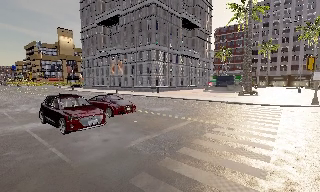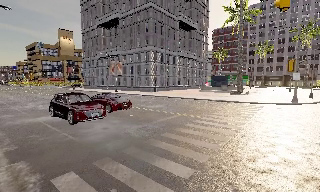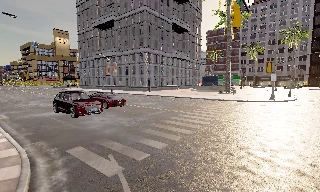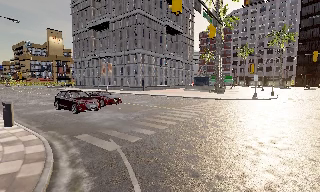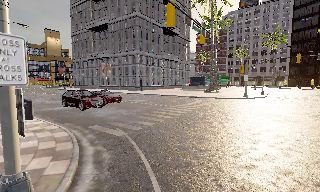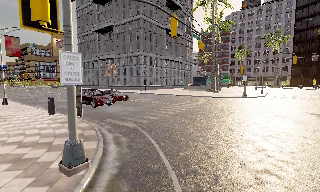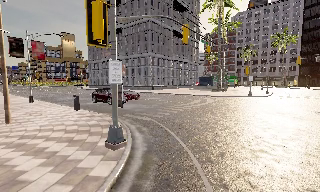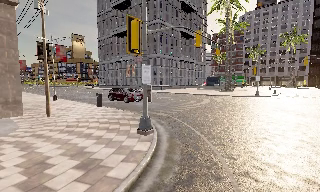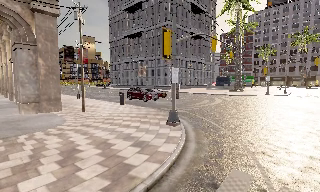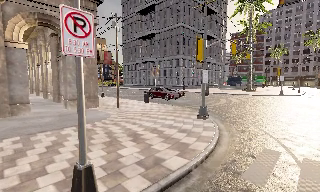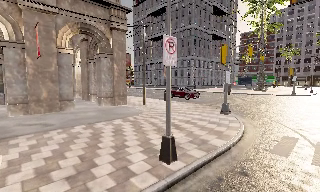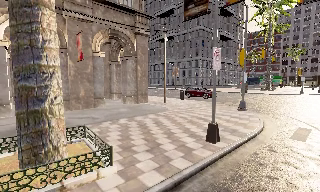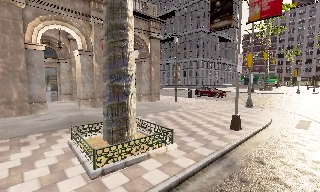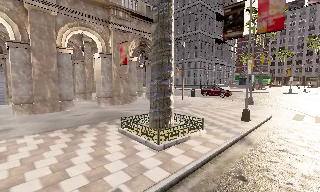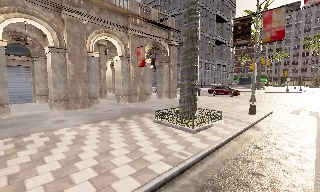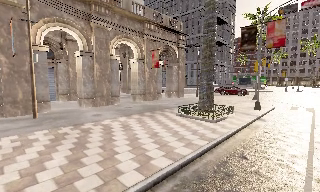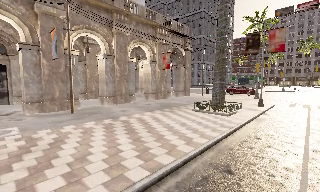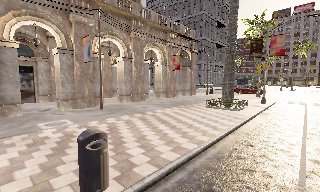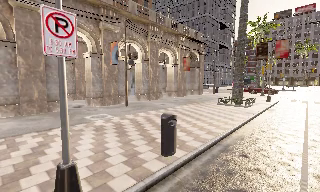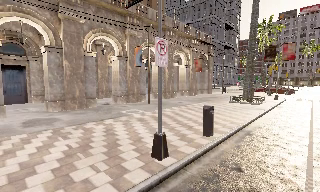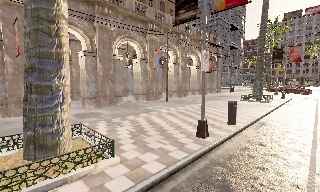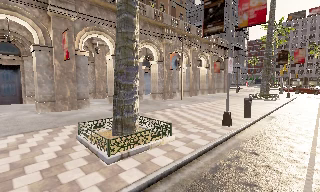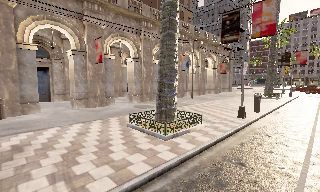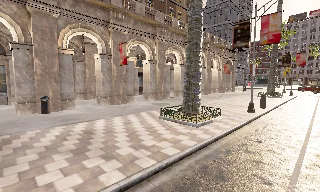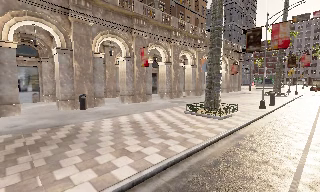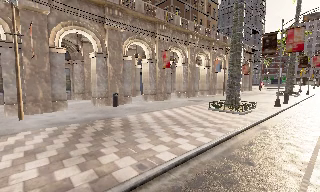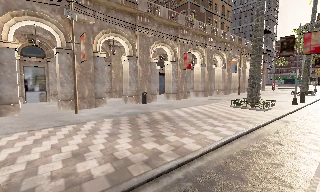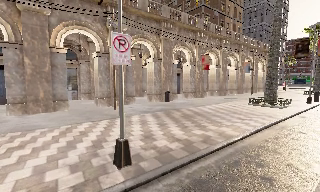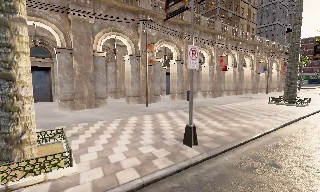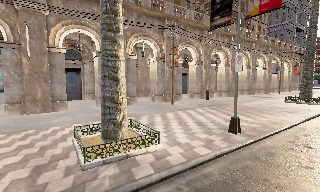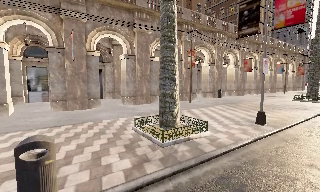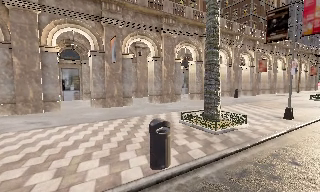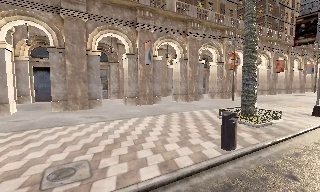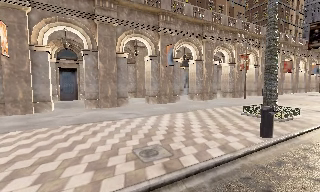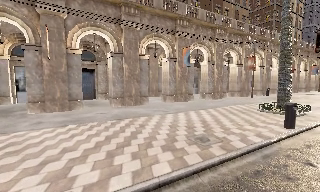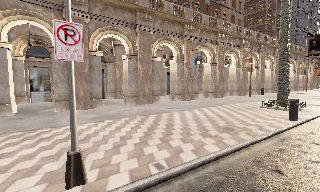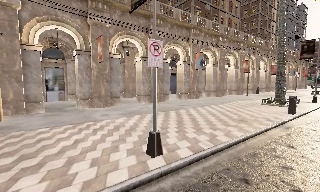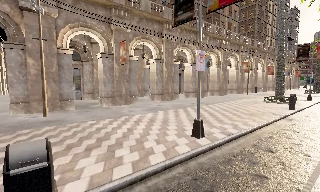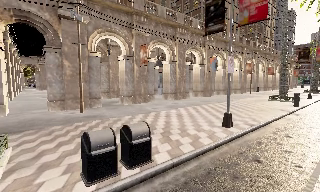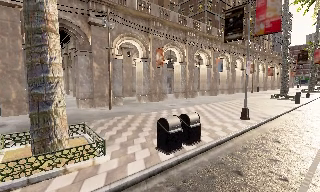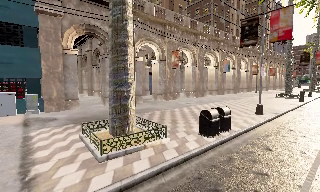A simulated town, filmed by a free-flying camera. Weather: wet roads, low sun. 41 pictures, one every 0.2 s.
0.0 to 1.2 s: The camera travels backward, about 9 m, so what stands in front gets smaller.
1.2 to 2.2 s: The camera pans to its left, which is counterclockwise from overhead, by about 10 degrees. It travels backward and to its left, about 9 m, so what stands in front gets smaller.
2.2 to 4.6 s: The camera travels backward and to its left, about 25 m, so what stands in front gets smaller.
4.6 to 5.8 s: The scene slides to the right, as the camera pans about 10 degrees to its left. It travels to its left and backward, about 14 m, so close, fixed things drift to the right.
5.8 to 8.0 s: The camera travels to its left and backward, about 25 m, so close, fixed things drift to the right.
The film runs forward here.
